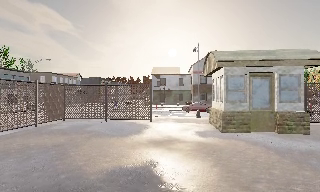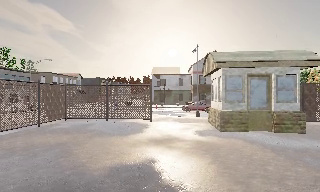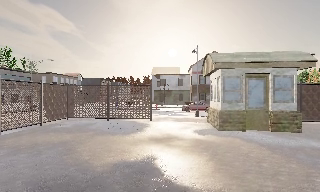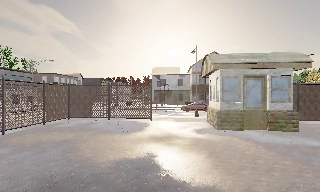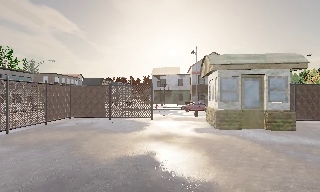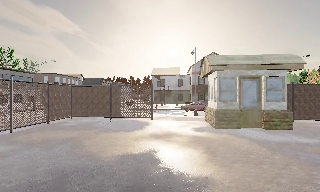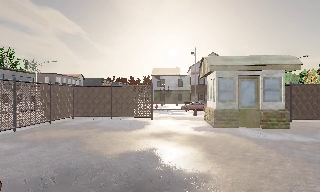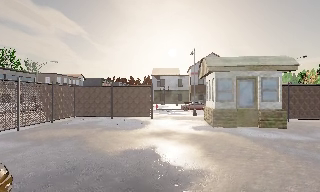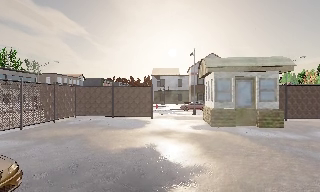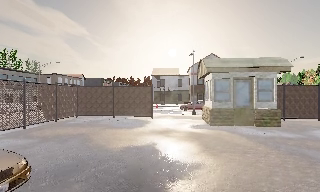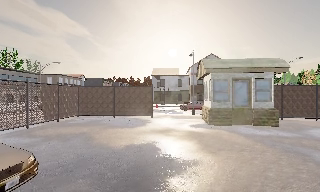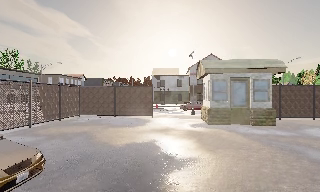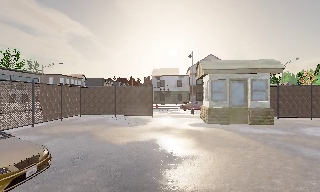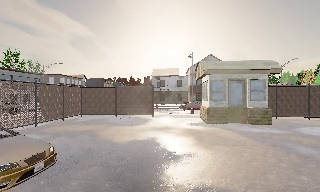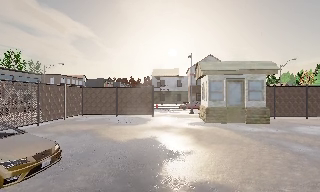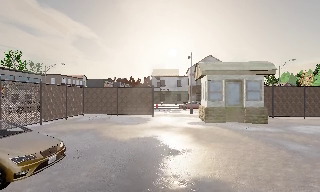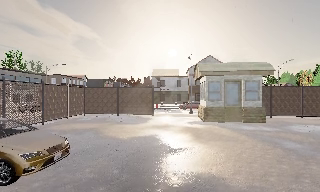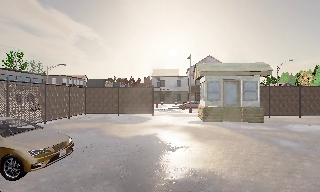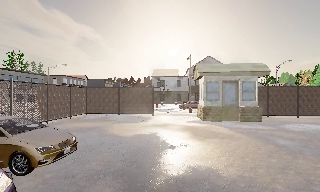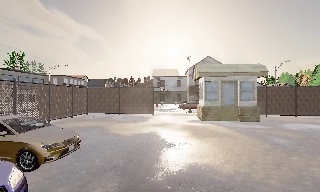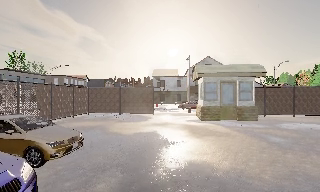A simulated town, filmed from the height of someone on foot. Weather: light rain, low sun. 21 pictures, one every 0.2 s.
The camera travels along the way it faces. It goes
backward.
0.0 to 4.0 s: The camera travels backward, about 4.5 m, so what stands in front gets smaller.
The film runs backward here.
